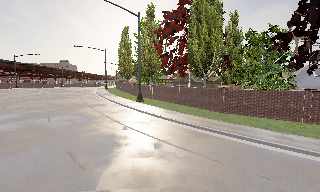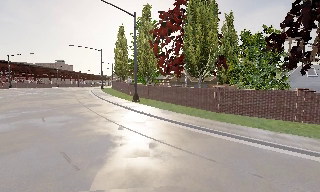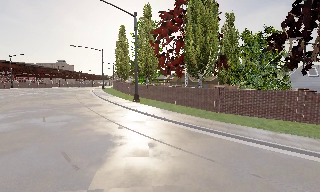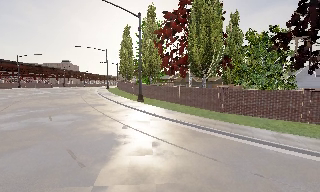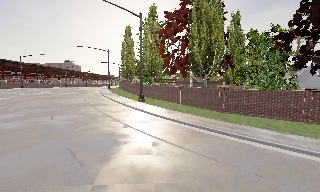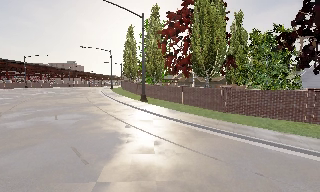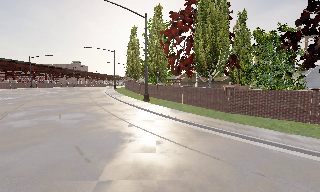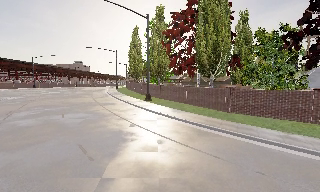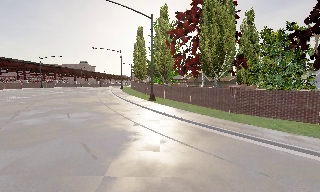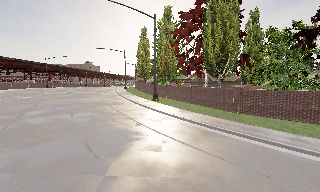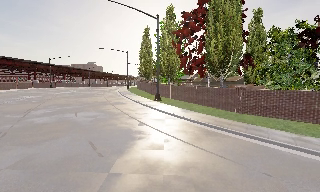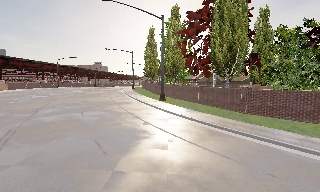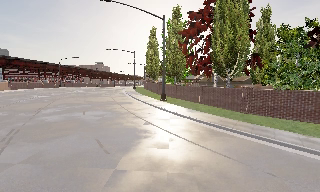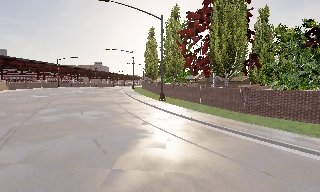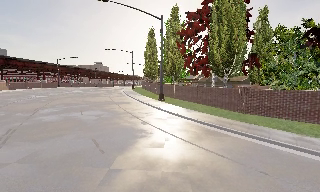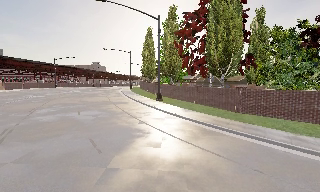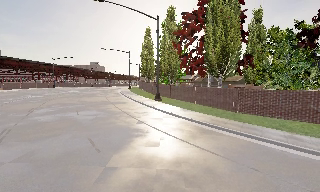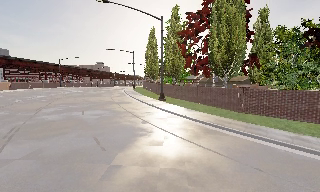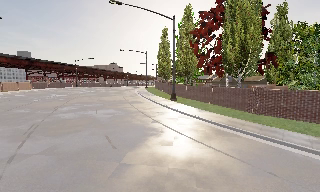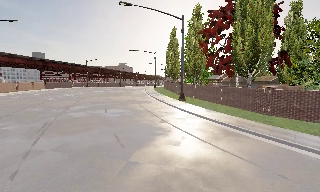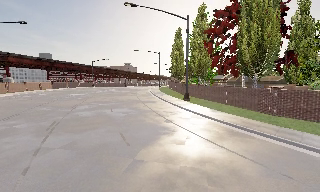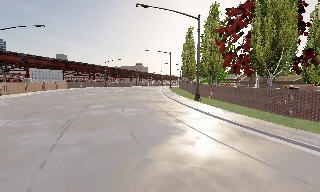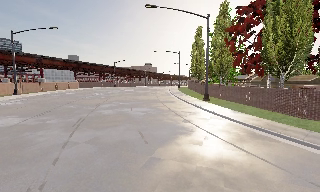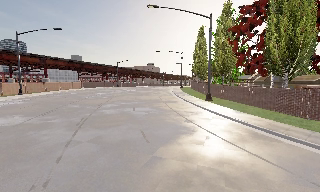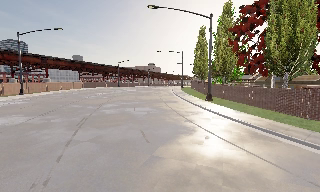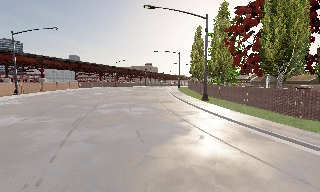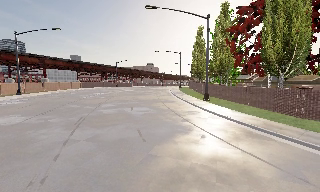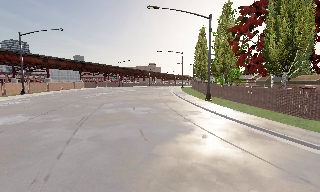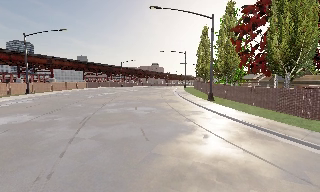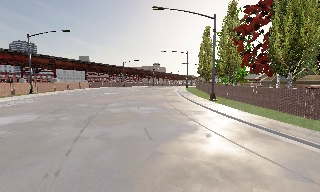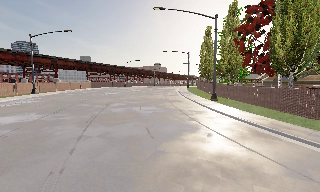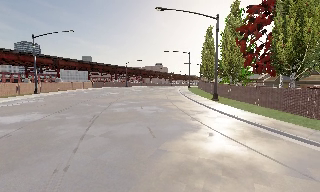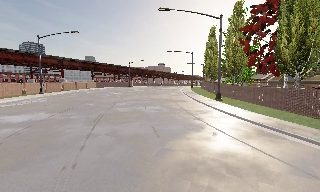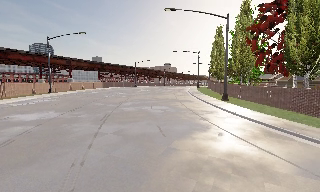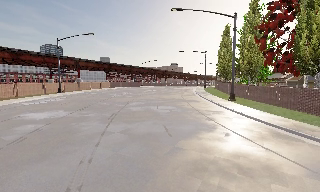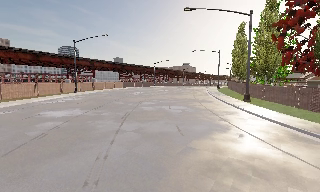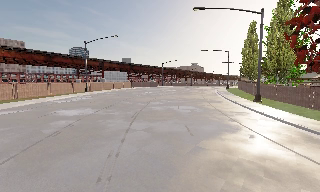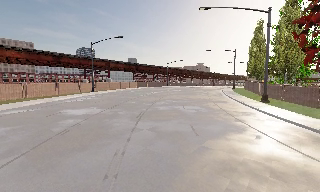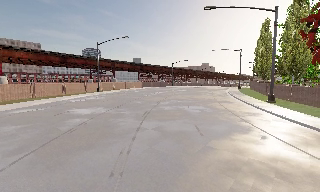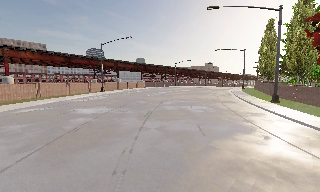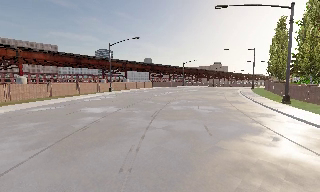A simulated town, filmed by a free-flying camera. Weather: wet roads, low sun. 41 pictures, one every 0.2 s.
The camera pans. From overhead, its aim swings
counterclockwise.
The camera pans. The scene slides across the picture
to the right.
0.0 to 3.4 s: The camera pans to its left, which is counterclockwise from overhead, by about 10 degrees. It travels backward and to its right, about 1 m, so what stands in front gets smaller.
3.4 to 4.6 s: The scene slides to the right, as the camera pans about 15 degrees to its left.
4.6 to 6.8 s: The camera travels backward, about 1 m, so what stands in front gets smaller.
6.8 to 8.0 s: The camera pans to its left, which is counterclockwise from overhead, by about 15 degrees.
The film runs backward here.
